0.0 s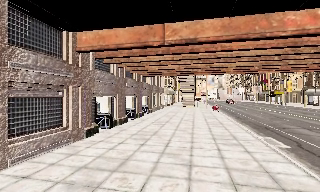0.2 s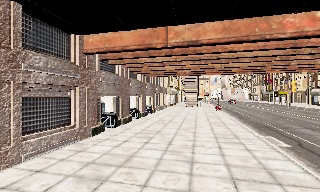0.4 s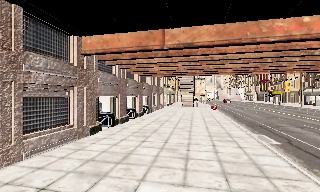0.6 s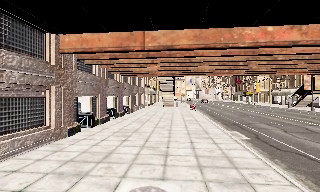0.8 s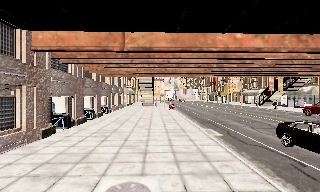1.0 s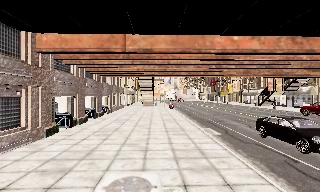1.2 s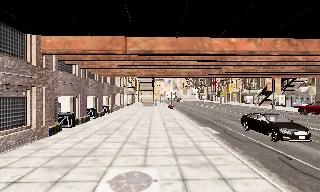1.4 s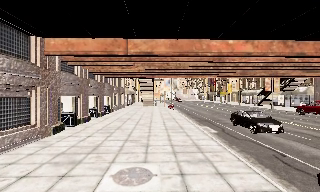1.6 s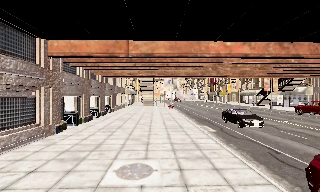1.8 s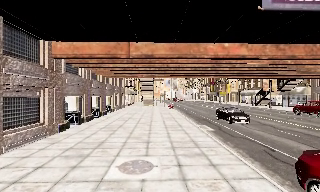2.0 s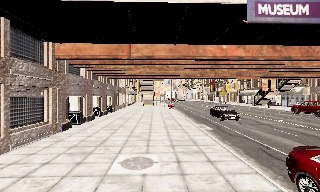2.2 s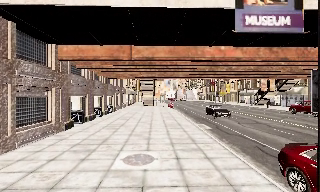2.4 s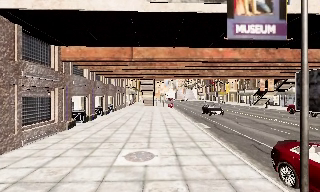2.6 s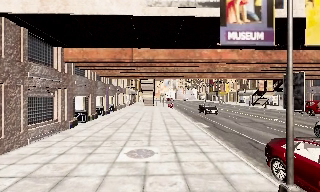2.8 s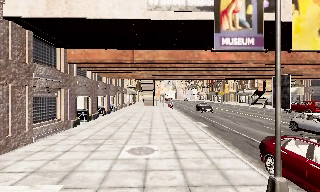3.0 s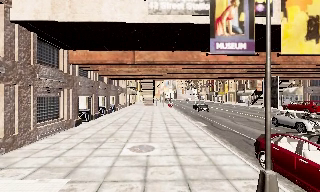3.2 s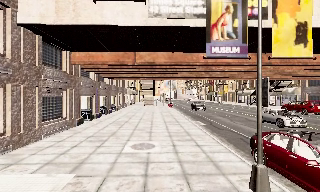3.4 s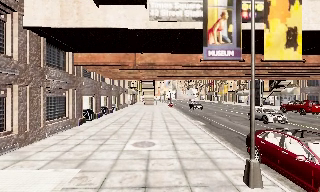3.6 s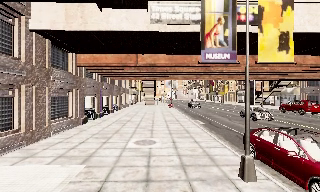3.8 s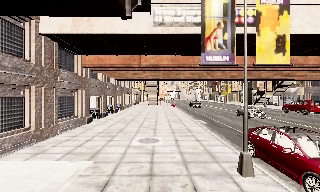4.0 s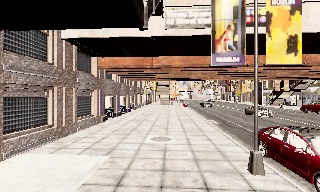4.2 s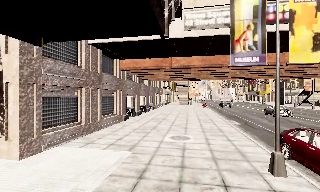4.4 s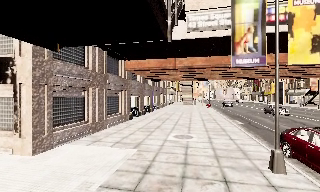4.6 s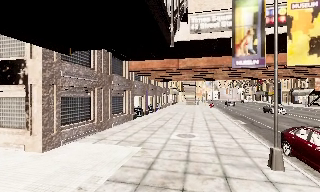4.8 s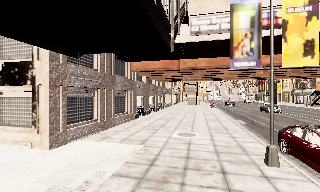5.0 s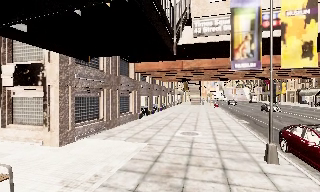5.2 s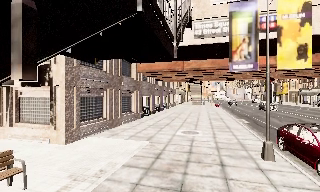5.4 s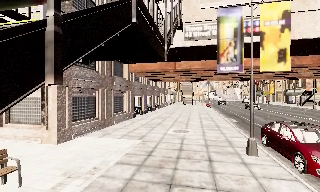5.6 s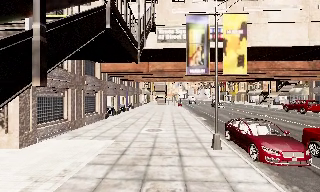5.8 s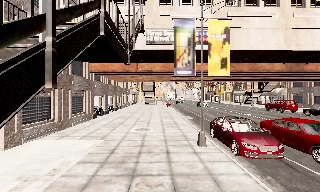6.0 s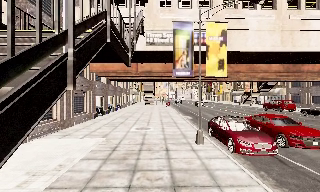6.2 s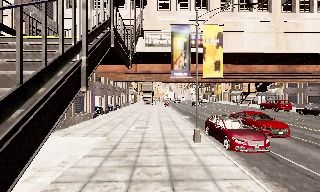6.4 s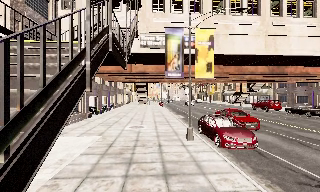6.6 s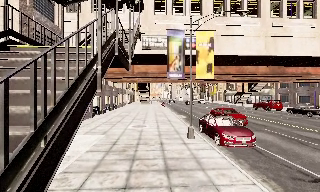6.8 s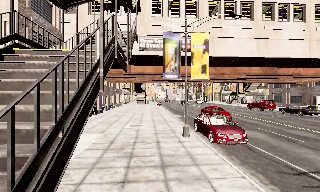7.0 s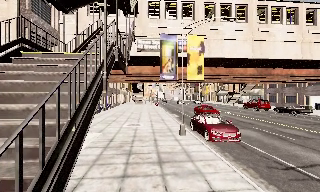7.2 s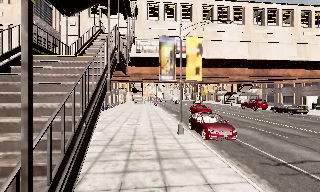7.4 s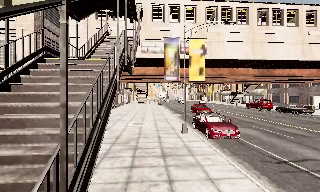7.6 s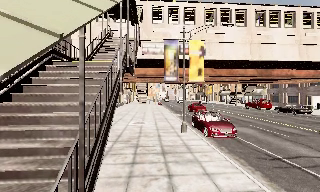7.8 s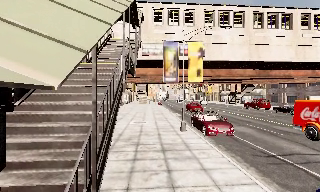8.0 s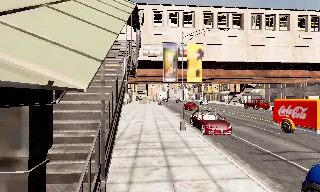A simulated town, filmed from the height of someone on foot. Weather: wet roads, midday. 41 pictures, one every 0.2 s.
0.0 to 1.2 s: The scene slides to the left, as the camera pans about 15 degrees to its right. It travels backward, about 2 m, so what stands in front gets smaller.
1.2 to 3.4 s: The camera travels backward, about 3.5 m, so what stands in front gets smaller.
3.4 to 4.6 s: The camera swings to its left by about 15 degrees, and the scene slides to the right. It travels backward, about 2 m, so what stands in front gets smaller.
4.6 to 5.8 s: The scene slides to the left, as the camera pans about 15 degrees to its right. It travels backward, about 2 m, so what stands in front gets smaller.
5.8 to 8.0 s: The camera travels backward, about 3.5 m, so what stands in front gets smaller.
The film runs backward here.
